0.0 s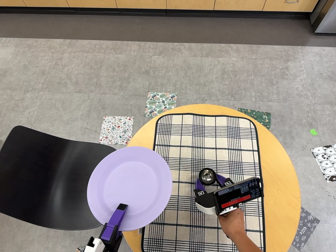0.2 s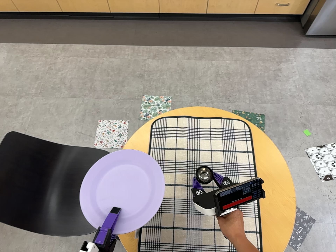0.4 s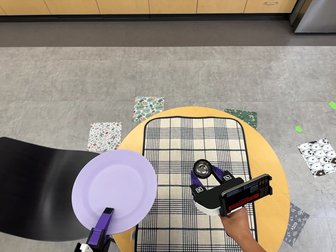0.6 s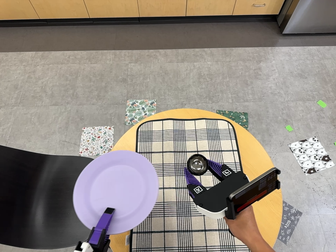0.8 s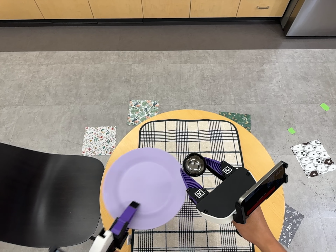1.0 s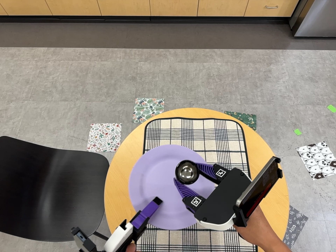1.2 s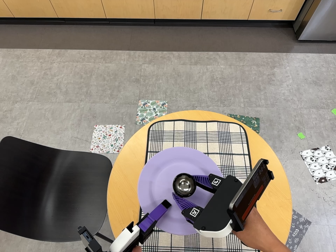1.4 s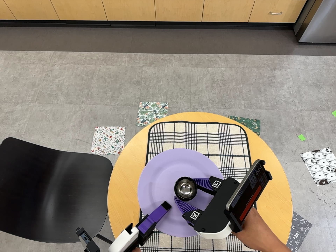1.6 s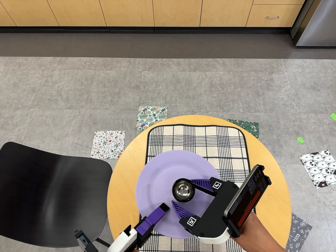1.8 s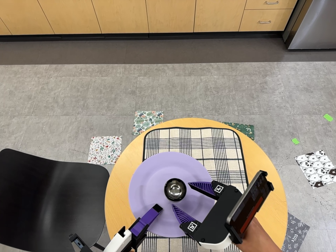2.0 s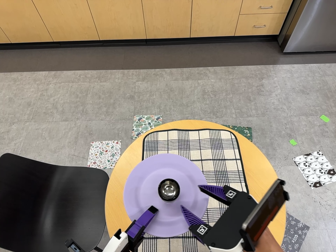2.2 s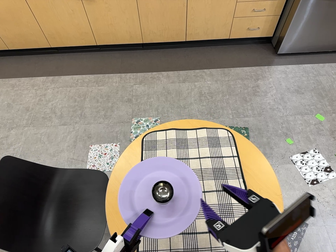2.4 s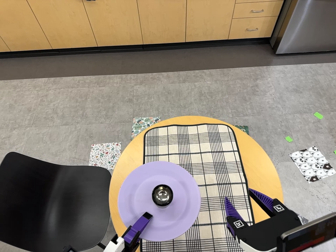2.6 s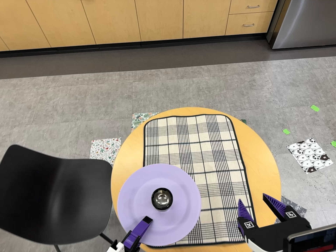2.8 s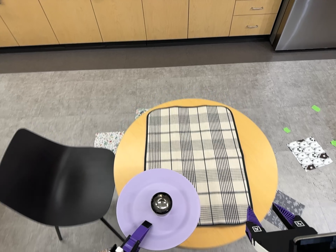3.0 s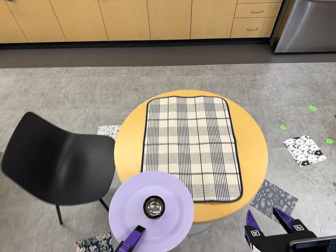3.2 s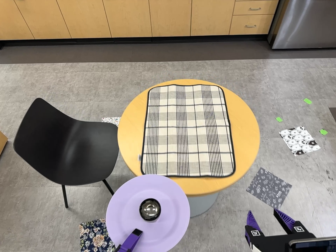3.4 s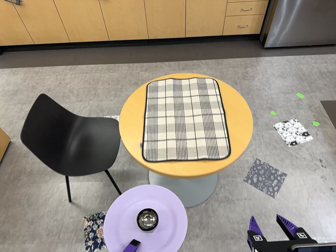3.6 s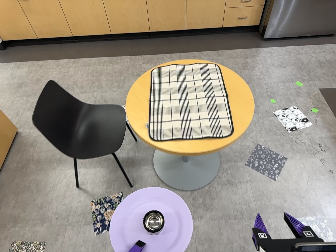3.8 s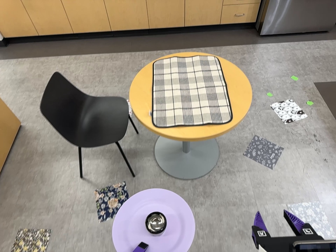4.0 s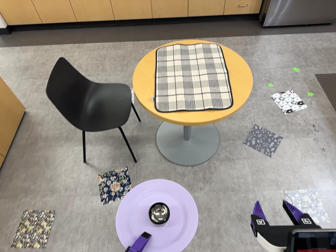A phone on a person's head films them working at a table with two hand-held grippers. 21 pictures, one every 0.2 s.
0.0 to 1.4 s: The camera shifts only a little, or ends up much as it began.
1.4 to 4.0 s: The camera travels toward the bottom of its view and backward, about 90 cm, so close, fixed things drift upward. Its aim tips toward the top of its view by about 10 degrees.
The film runs backward here.
